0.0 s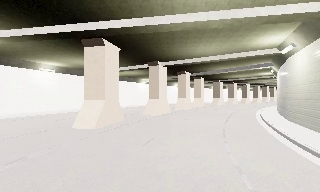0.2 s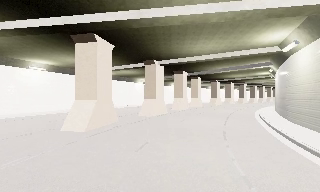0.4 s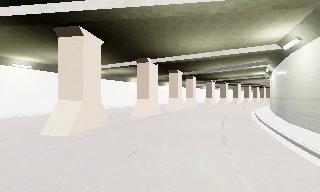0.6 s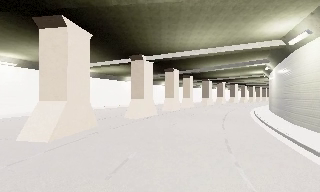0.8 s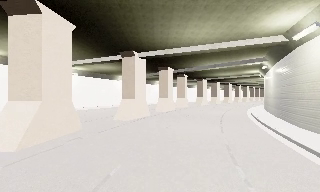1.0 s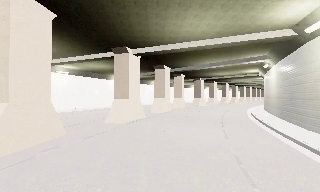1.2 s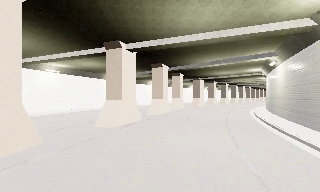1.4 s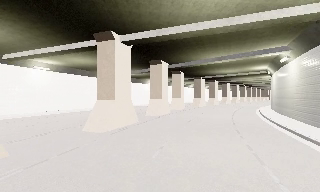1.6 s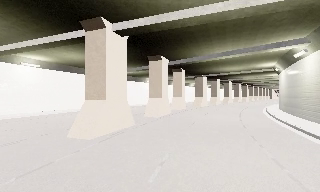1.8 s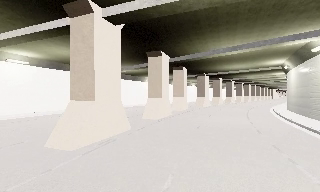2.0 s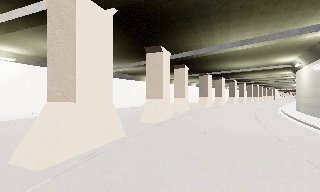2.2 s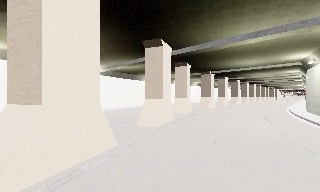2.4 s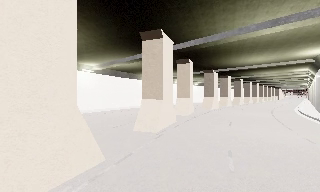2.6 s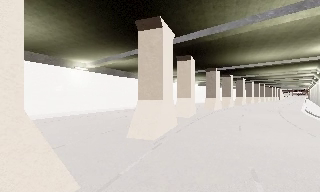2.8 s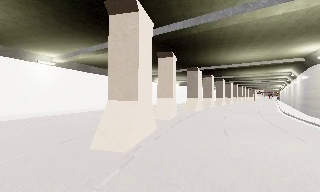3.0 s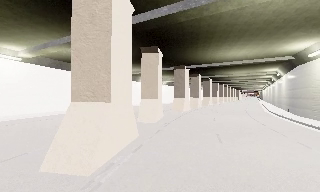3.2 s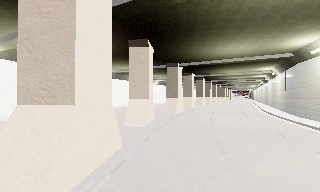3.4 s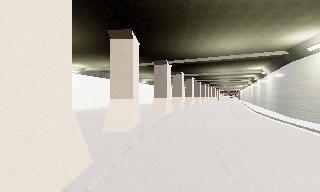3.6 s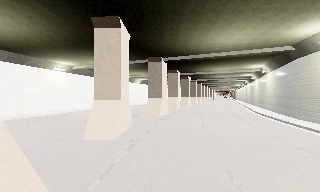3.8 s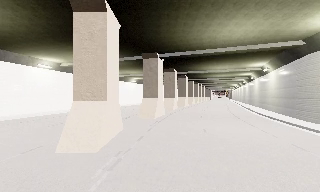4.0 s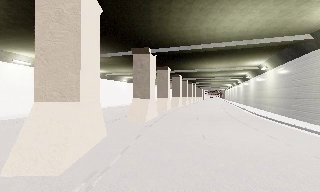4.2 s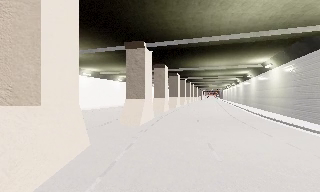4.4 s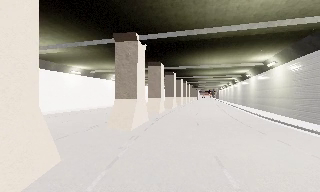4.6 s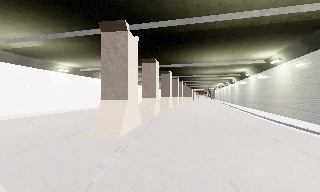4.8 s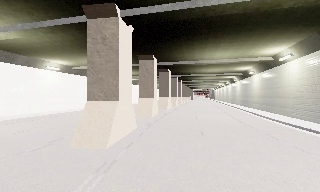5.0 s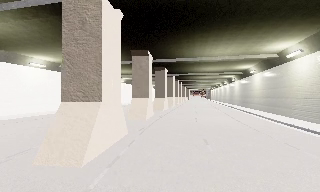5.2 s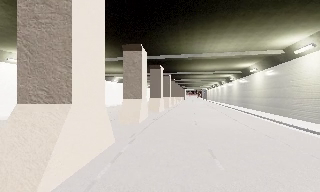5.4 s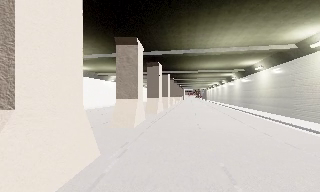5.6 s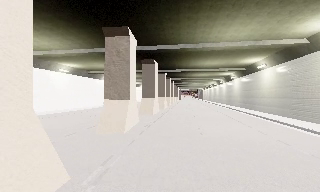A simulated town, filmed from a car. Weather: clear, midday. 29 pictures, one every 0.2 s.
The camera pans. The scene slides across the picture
to the left.
The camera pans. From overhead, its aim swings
clockwise.
0.0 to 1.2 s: The camera travels forward, about 7 m, so what stands in front looms larger. It gains speed.
1.2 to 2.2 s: The camera travels forward, about 8 m, so what stands in front looms larger.
2.2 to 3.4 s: The camera swings to its right by about 20 degrees, and the scene slides to the left. It travels forward, about 10 m, so what stands in front looms larger.
3.4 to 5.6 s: The camera pans to its right, which is clockwise from overhead, by about 15 degrees. It travels forward, about 18 m, so what stands in front looms larger.
The film runs forward here.
